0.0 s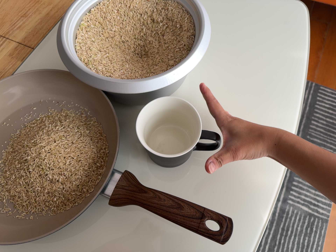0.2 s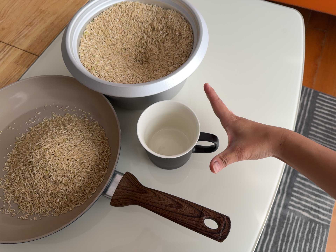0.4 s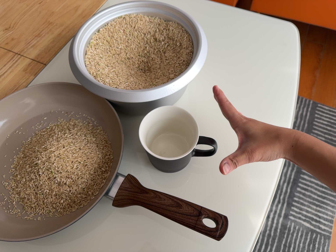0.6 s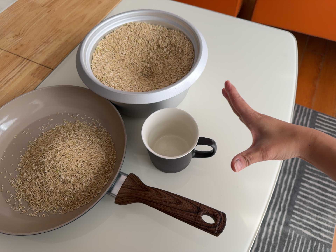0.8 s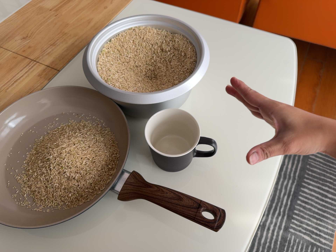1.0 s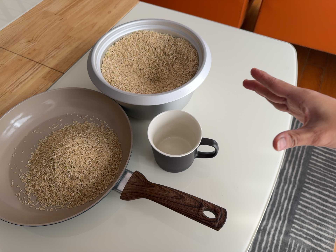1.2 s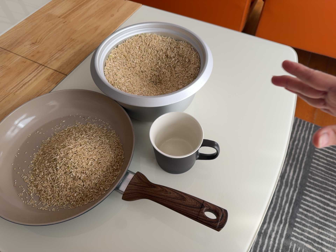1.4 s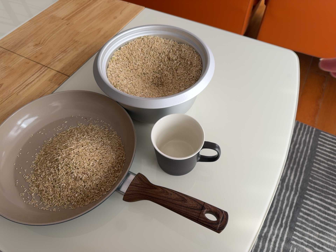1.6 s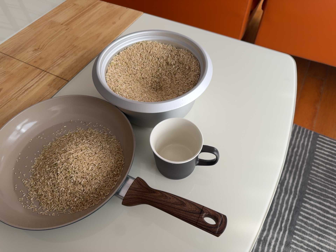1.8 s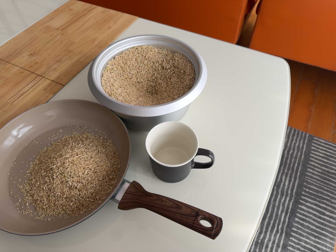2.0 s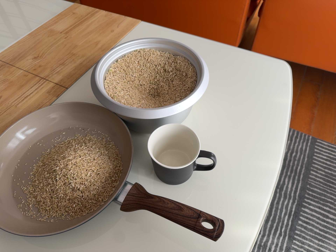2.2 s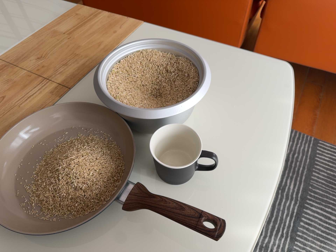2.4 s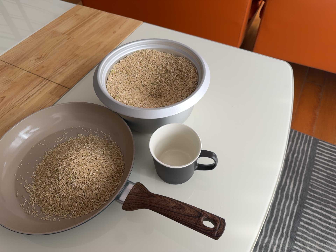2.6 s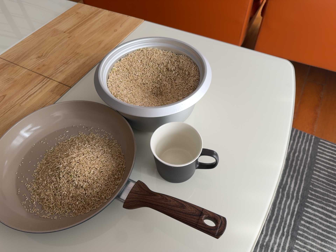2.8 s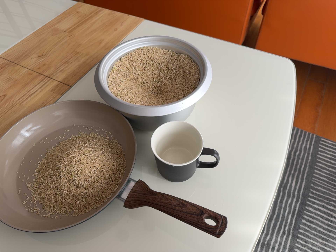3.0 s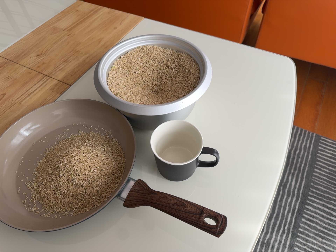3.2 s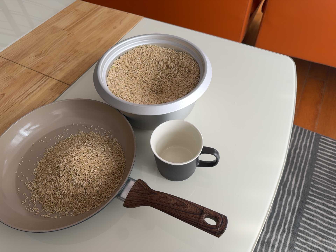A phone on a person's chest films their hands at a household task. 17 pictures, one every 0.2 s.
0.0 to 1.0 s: The camera travels backward and toward the bottom of its view, about 9 cm, so what stands in front gets smaller. Its aim tips toward the top of its view by about 10 degrees.
1.0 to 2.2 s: The camera shifts only a little, or ends up much as it began.
2.2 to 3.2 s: The camera keeps its place and its aim.
The film runs forward here.
